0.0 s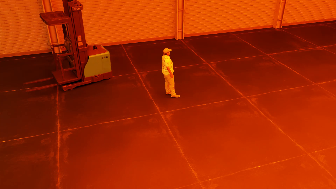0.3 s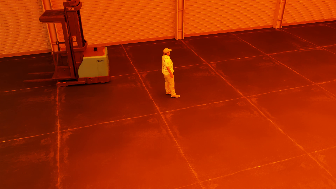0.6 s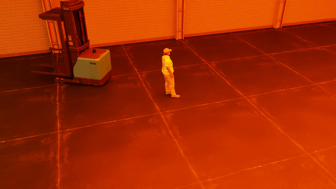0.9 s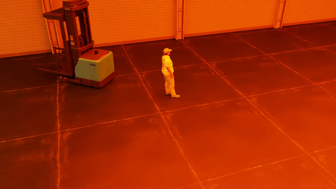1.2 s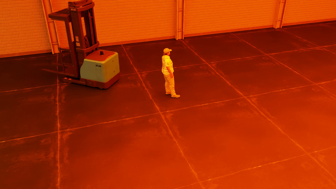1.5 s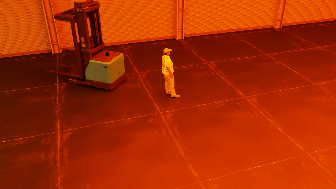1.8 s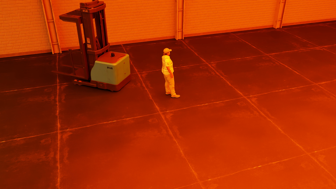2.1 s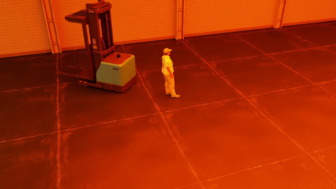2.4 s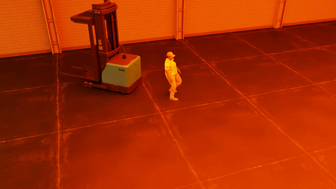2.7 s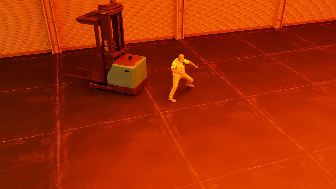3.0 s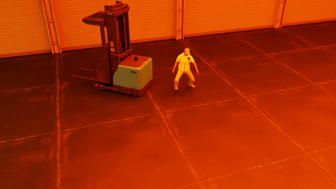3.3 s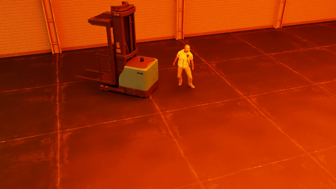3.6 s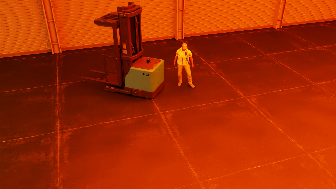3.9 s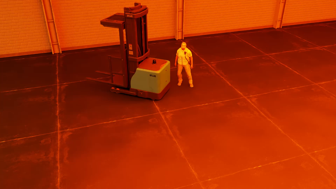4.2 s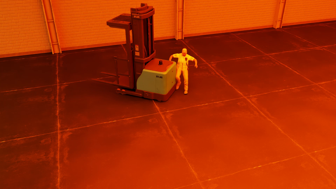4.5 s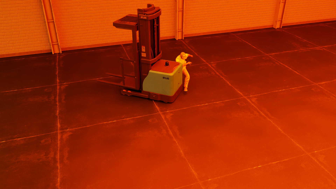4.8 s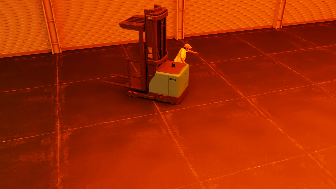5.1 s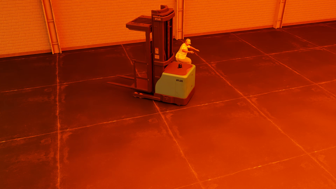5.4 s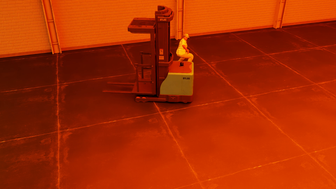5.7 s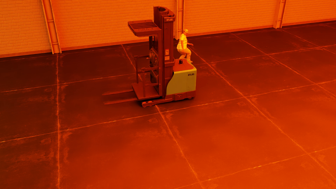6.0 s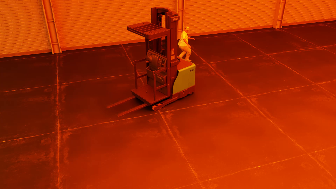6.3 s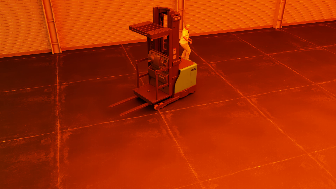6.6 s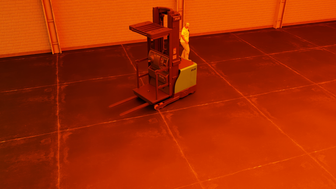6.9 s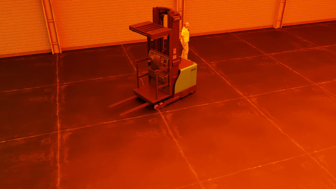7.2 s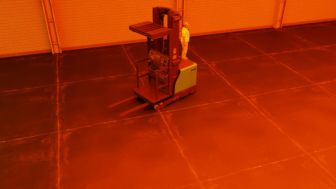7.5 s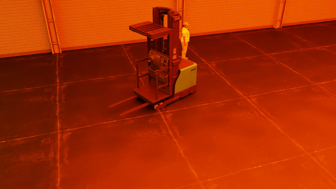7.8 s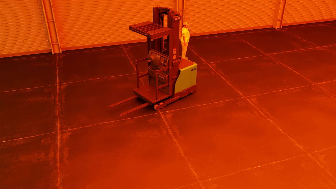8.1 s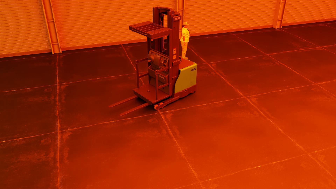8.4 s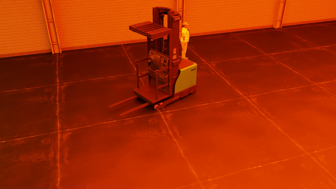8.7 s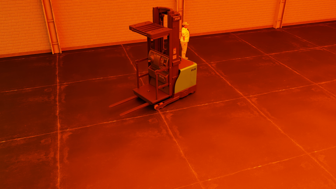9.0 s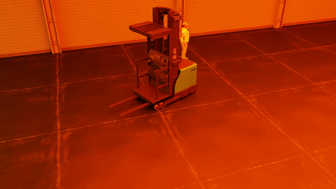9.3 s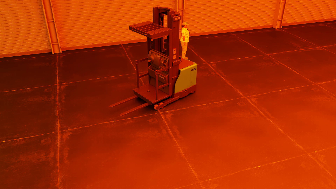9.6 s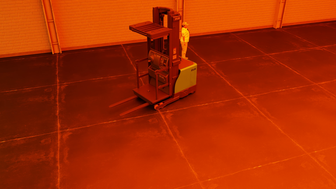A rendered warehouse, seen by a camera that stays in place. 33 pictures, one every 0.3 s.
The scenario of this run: Near miss between a forklift and a person.
